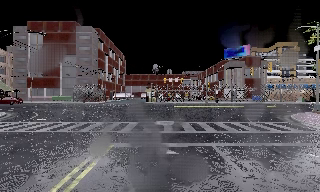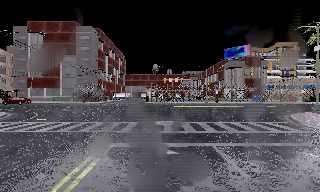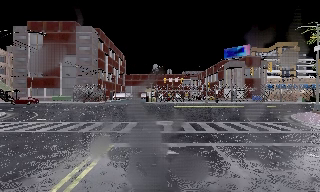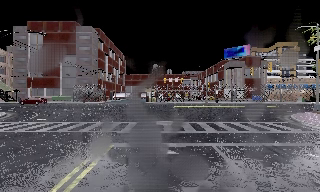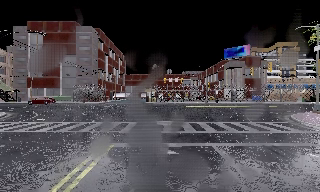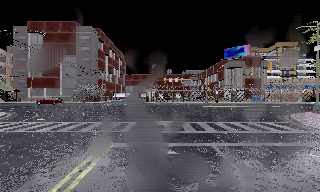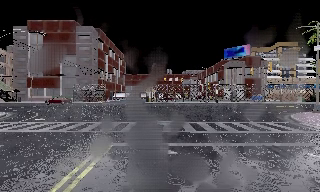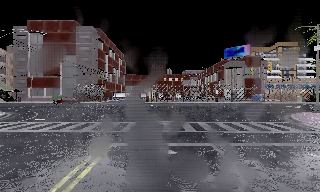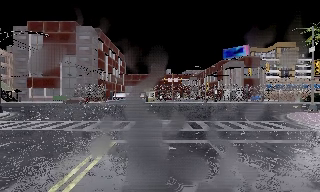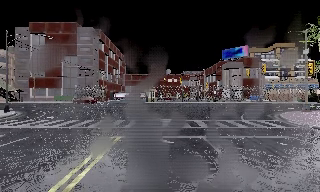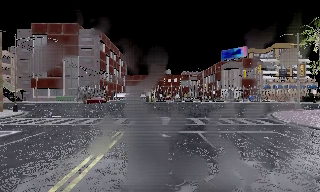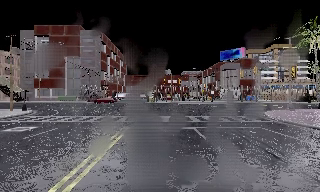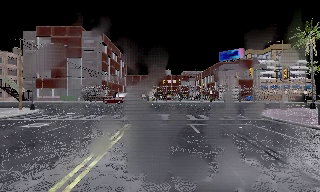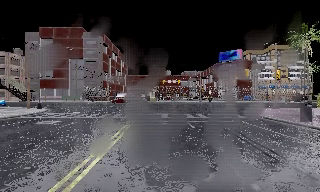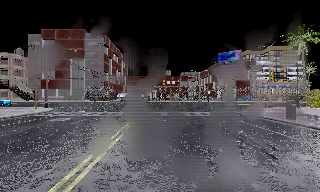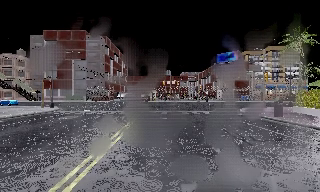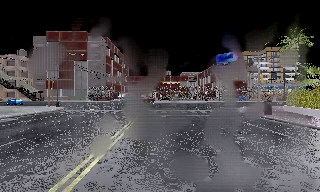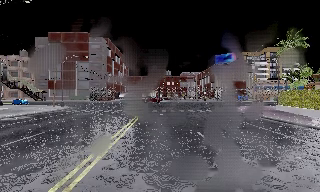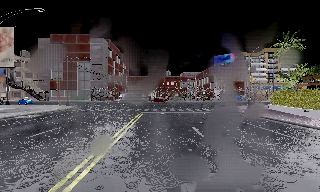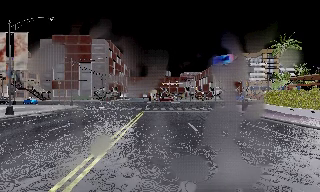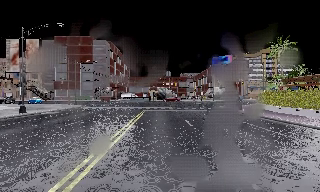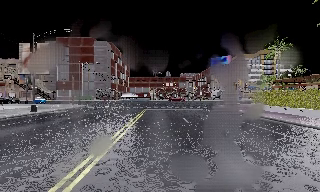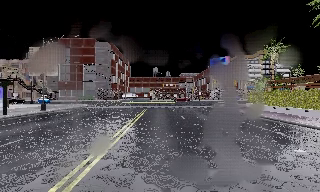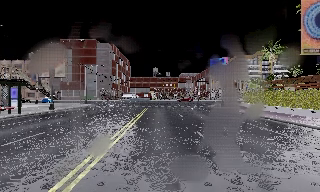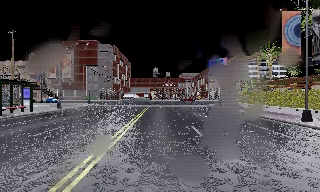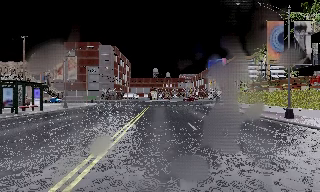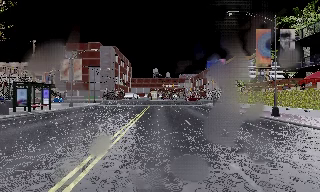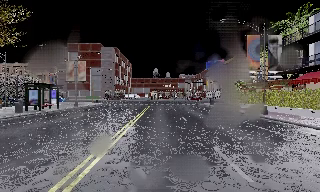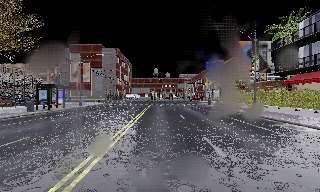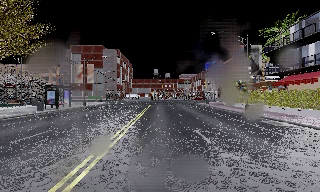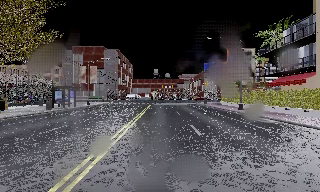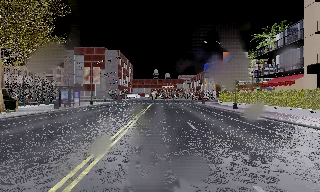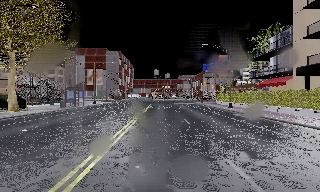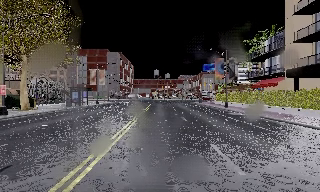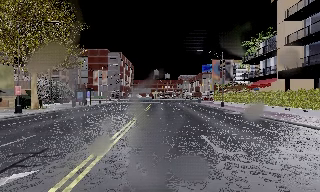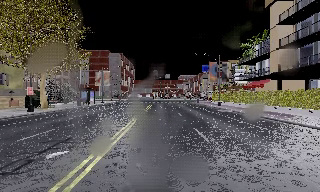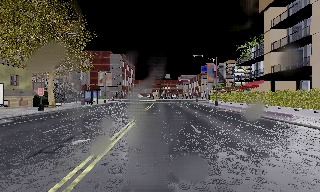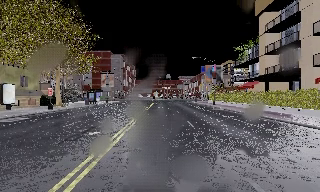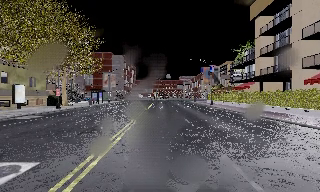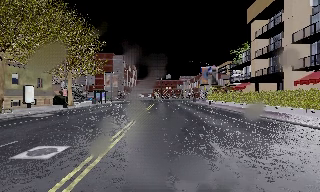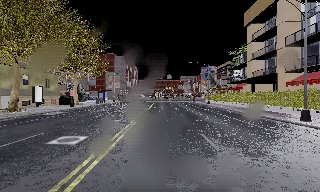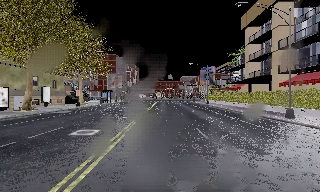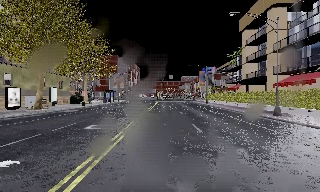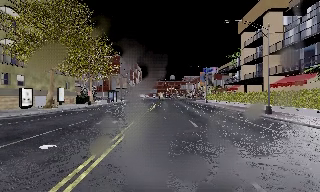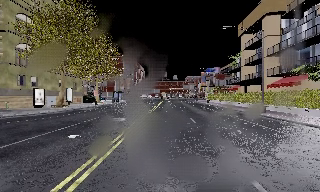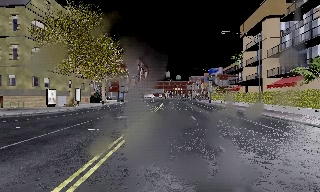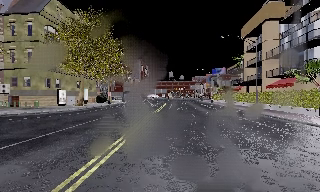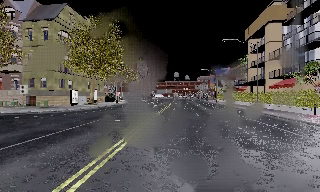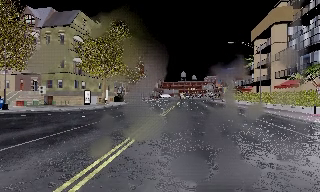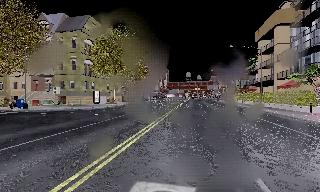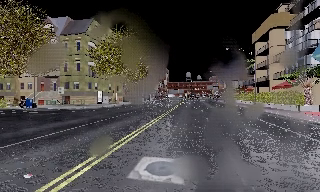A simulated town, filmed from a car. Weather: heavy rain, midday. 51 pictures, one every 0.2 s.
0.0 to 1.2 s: The camera keeps its place and its aim.
1.2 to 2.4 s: The camera travels backward, about 4 m, so what stands in front gets smaller. It gains speed.
2.4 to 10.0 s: The scene slides to the right, as the camera pans about 10 degrees to its left. It travels backward, about 45 m, so what stands in front gets smaller.
The film runs backward here.
